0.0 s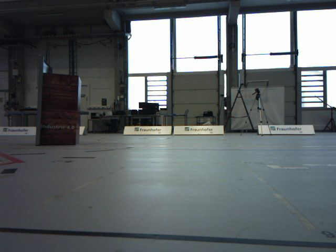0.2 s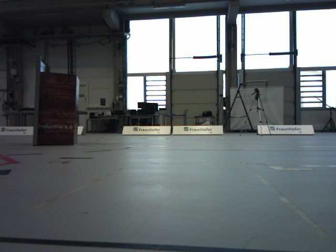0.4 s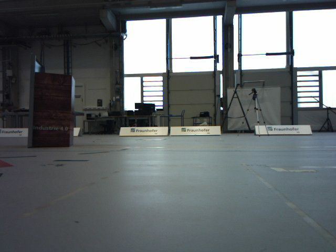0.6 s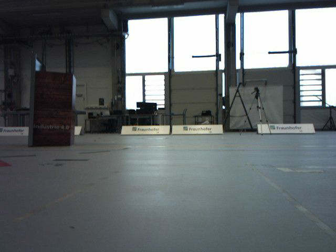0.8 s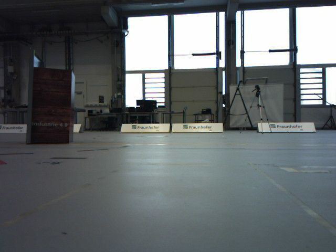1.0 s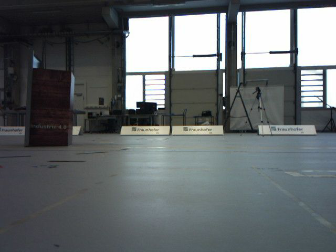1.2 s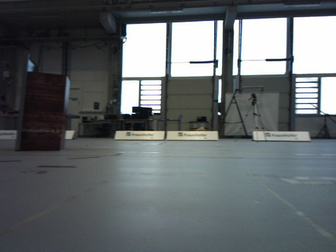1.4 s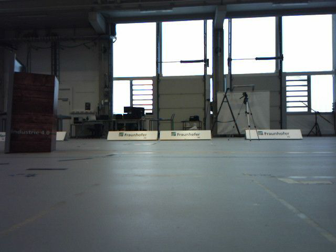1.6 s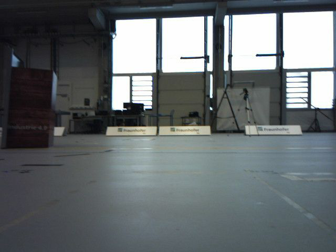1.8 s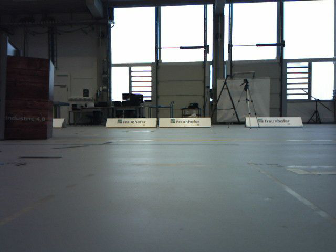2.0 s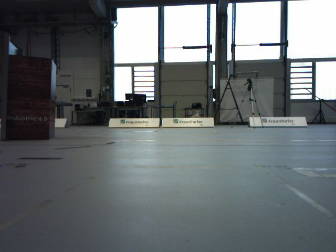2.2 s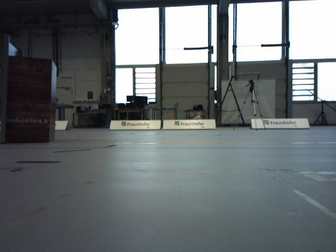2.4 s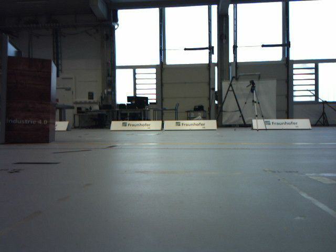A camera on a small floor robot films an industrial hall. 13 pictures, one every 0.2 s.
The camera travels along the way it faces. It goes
forward.
0.0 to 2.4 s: The camera travels forward, about 0.5 m, so what stands in front looms larger.
The film runs forward here.
